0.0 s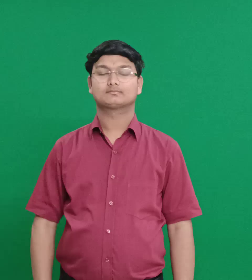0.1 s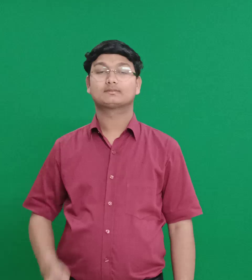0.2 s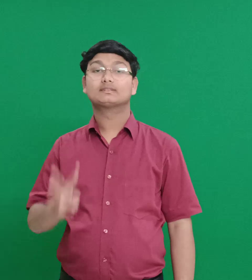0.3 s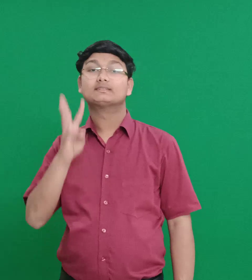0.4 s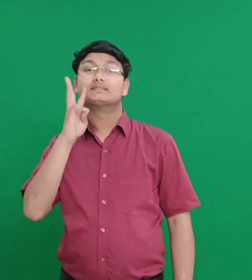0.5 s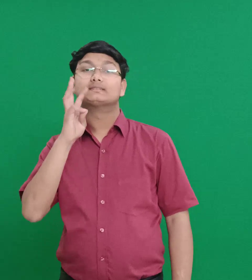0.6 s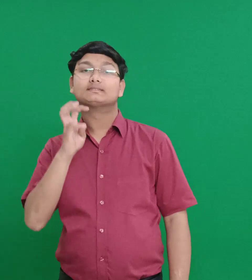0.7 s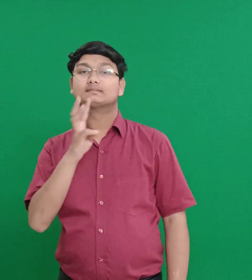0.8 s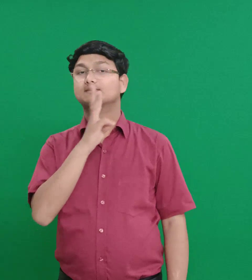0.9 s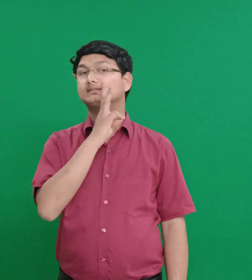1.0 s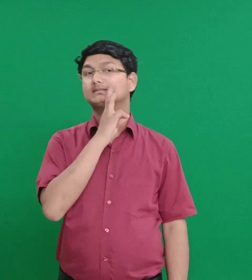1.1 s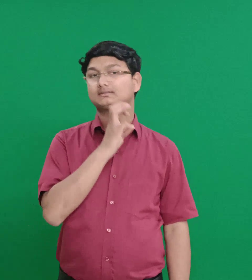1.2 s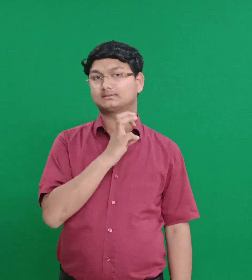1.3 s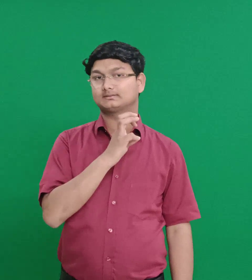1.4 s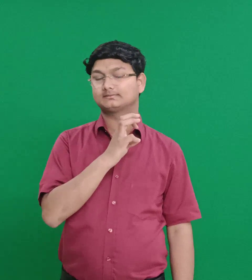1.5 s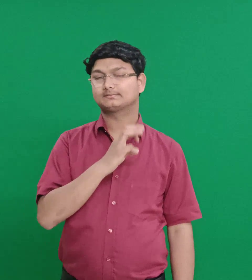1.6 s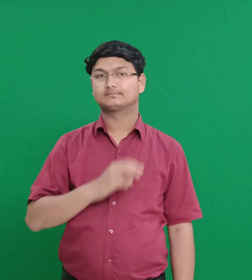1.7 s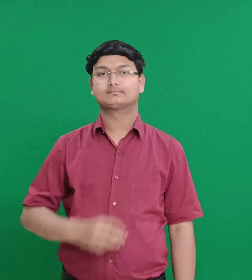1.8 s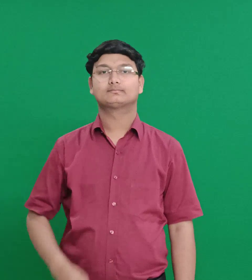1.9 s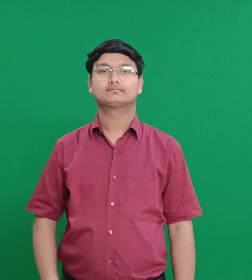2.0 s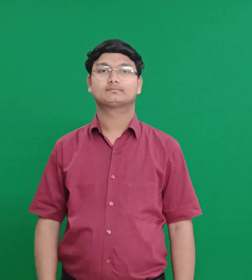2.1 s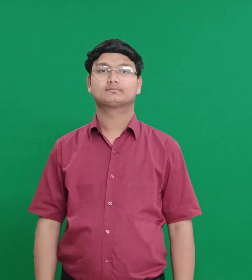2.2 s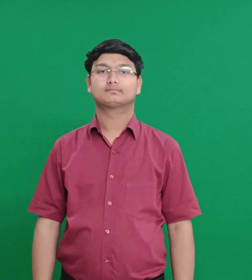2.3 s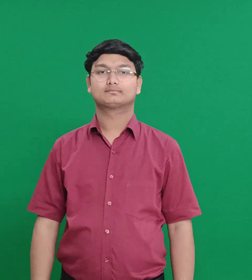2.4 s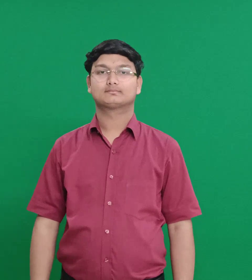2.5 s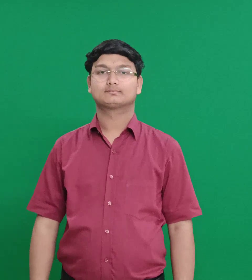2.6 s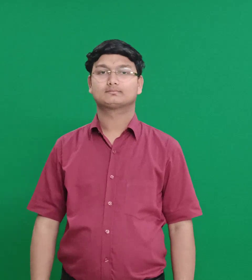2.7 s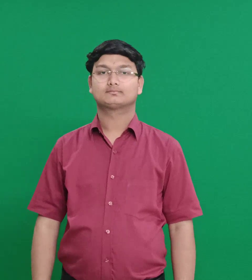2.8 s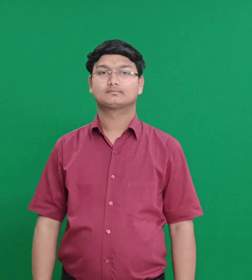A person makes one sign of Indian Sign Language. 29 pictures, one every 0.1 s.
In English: moan
